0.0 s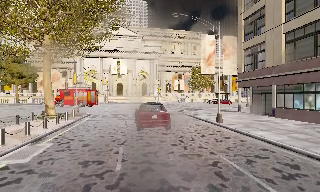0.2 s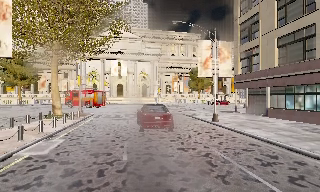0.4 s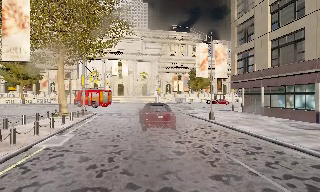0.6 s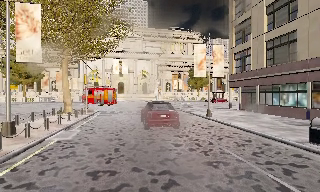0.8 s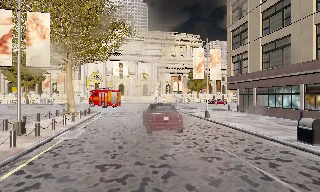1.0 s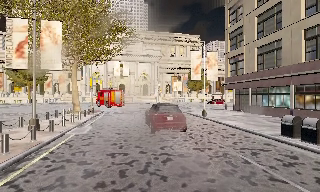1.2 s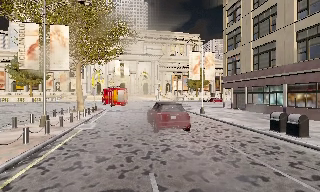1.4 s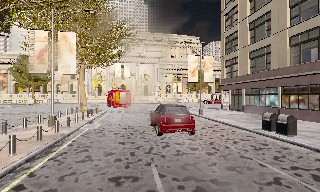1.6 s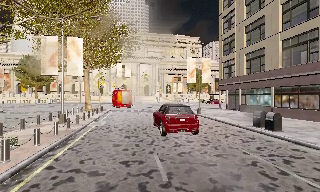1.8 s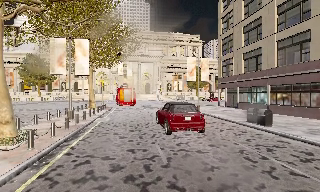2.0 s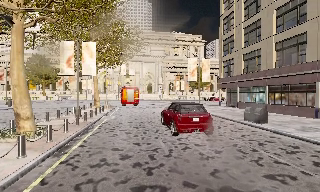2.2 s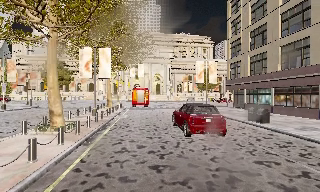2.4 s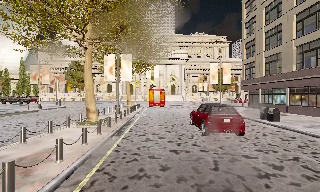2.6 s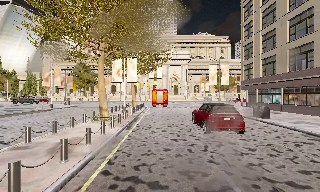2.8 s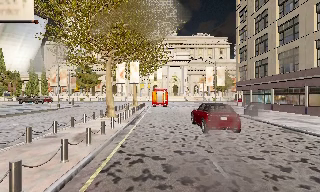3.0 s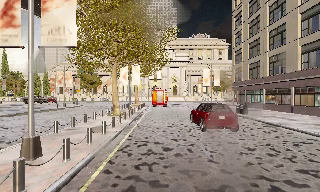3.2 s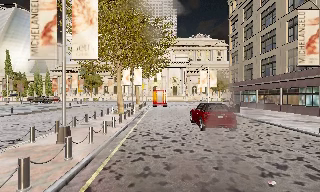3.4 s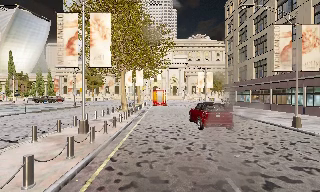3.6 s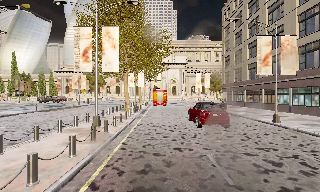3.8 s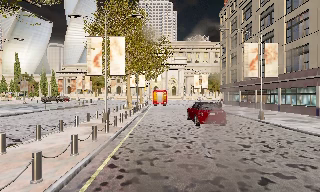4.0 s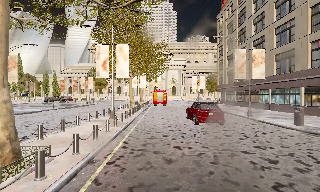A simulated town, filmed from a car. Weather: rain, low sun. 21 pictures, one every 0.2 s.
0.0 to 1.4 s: The camera travels backward, about 6 m, so what stands in front gets smaller.
1.4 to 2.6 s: The camera swings to its left by about 10 degrees, and the scene slides to the right. It travels backward, about 7 m, so what stands in front gets smaller. It gains speed.
2.6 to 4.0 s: The camera travels backward, about 12 m, so what stands in front gets smaller.
The film runs backward here.
